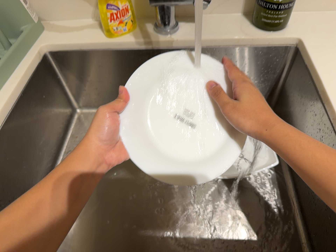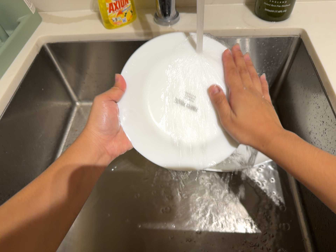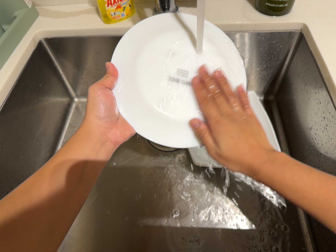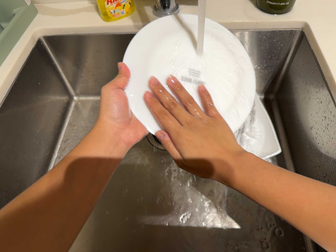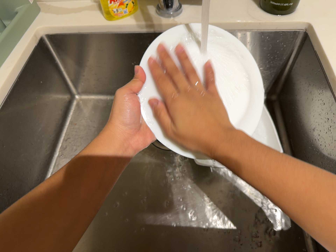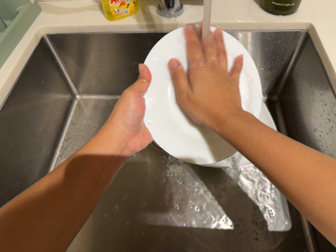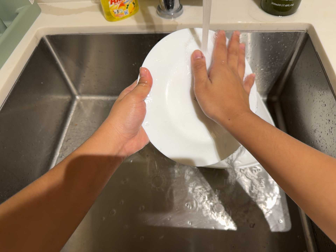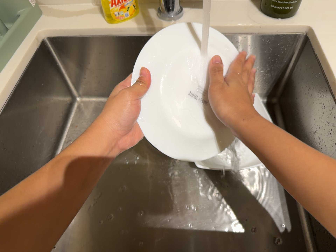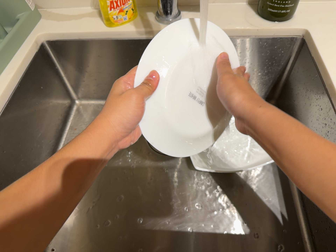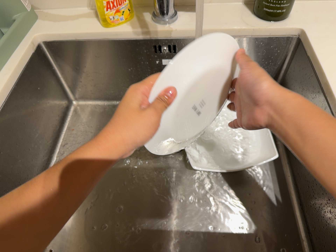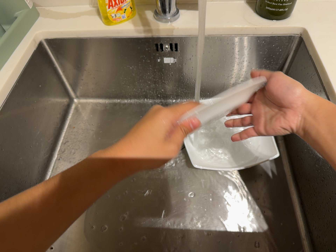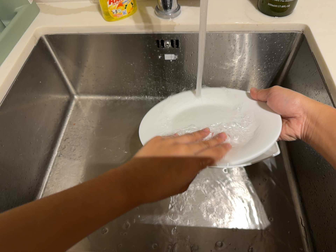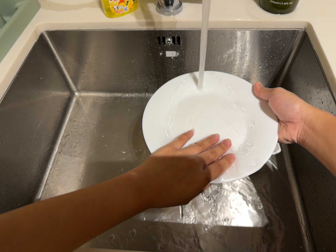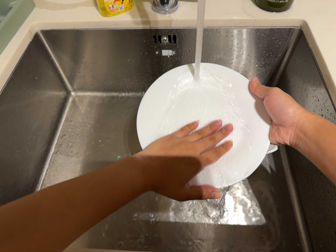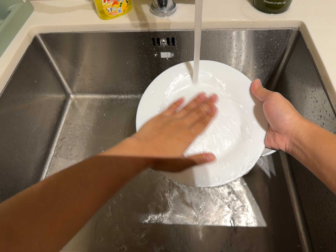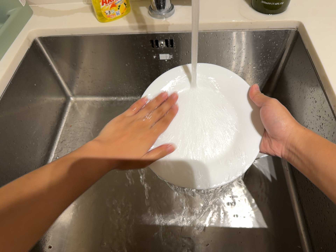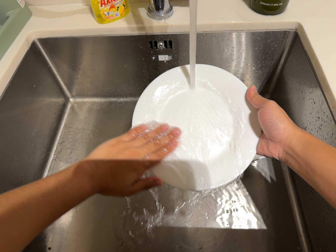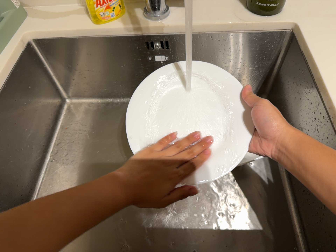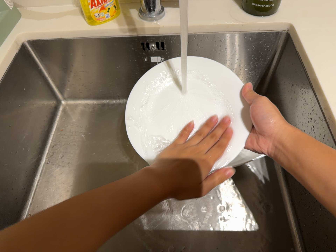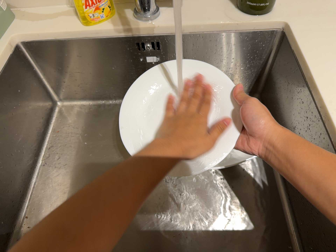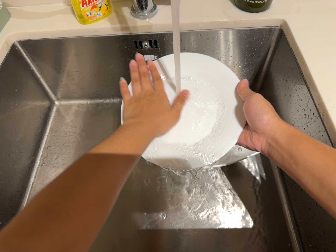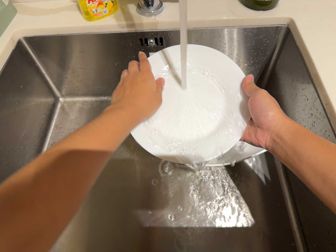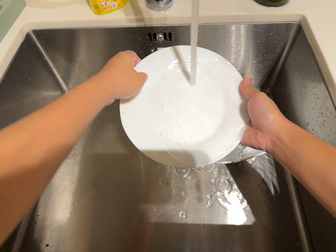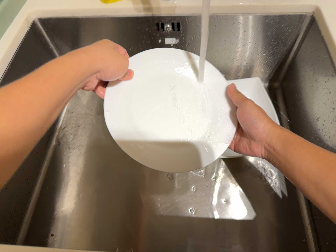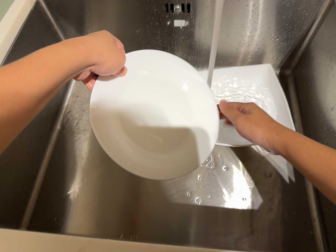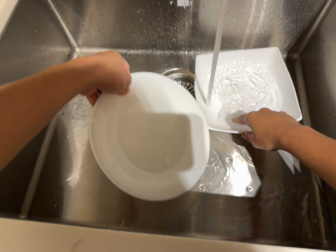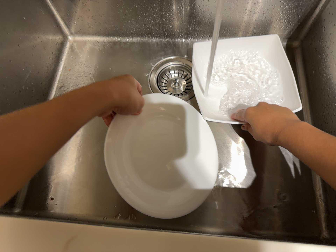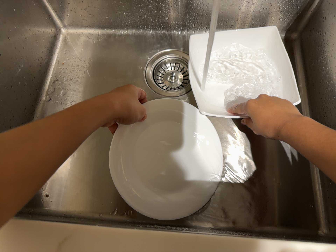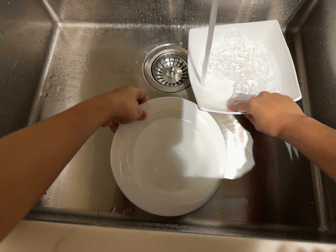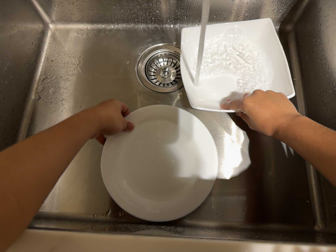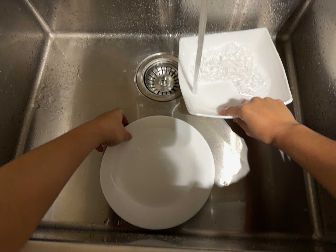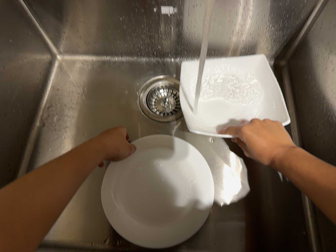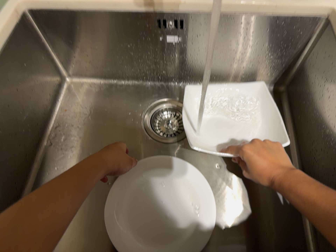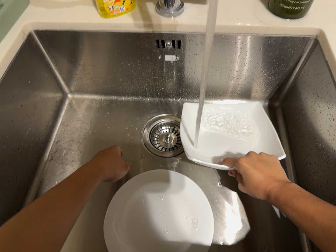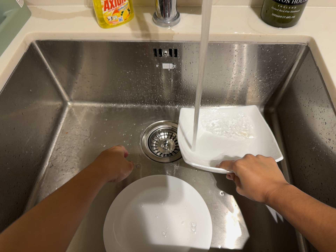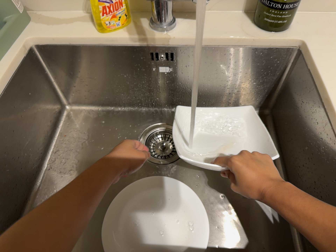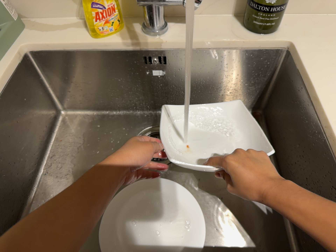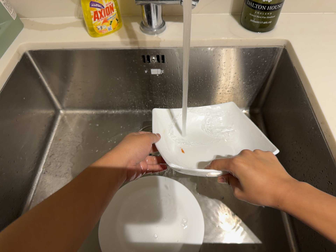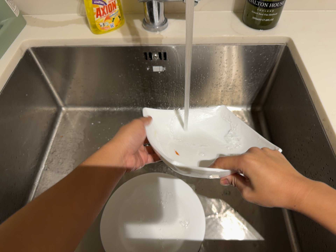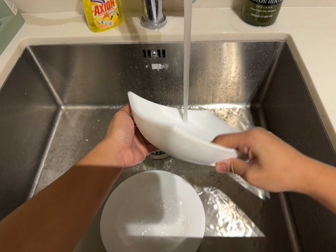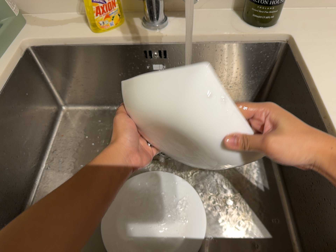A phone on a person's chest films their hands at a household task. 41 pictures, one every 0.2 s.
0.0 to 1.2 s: The camera shifts only a little, or ends up much as it began.
1.2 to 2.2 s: The camera keeps its place and its aim.
2.2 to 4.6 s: The camera shifts only a little, or ends up much as it began.
4.6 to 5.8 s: The camera travels forward, about 6 cm, so what stands in front looms larger. Its aim tips toward the bottom of its view by about 10 degrees, and the scene shifts upward.
5.8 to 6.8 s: The camera travels backward, about 6 cm, so what stands in front gets smaller. Its aim tips toward the top of its view by about 15 degrees, and the scene shifts downward.
6.8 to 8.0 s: The camera shifts only a little, or ends up much as it began.
The film runs backward here.
